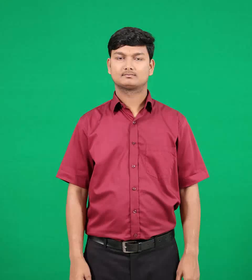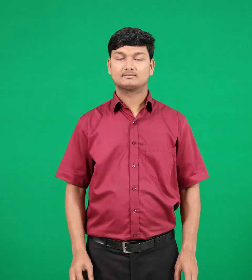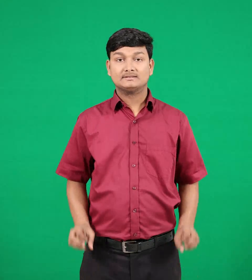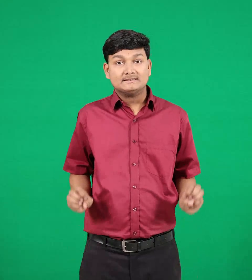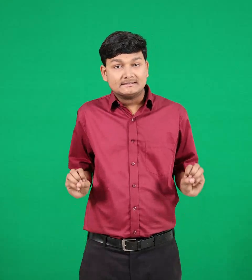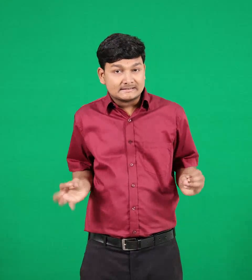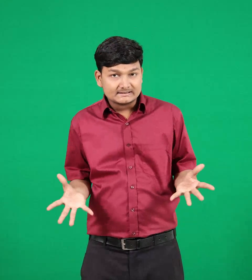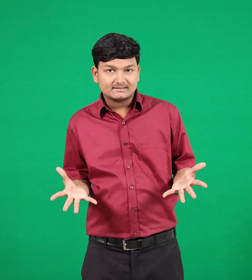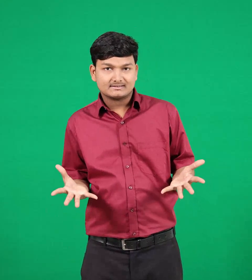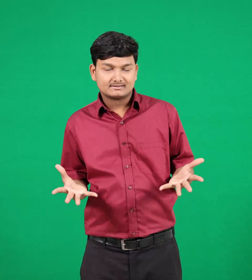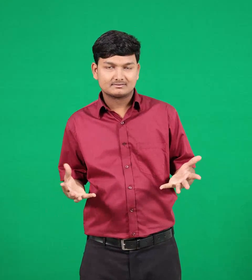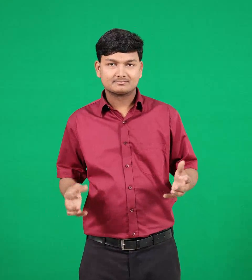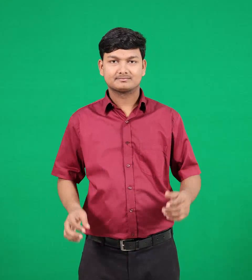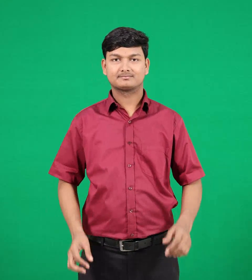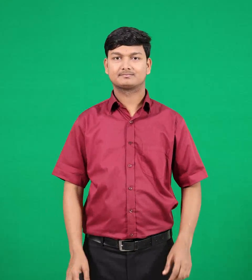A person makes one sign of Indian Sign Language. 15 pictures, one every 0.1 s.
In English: start
